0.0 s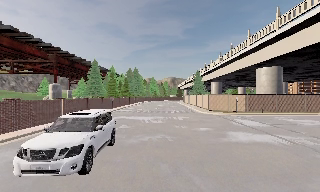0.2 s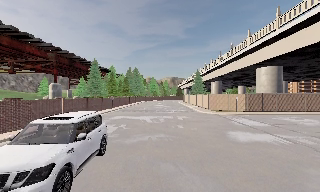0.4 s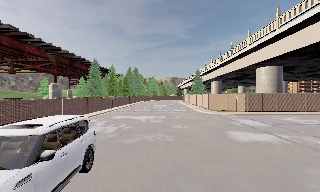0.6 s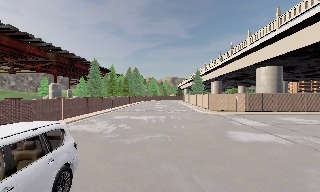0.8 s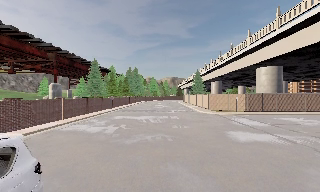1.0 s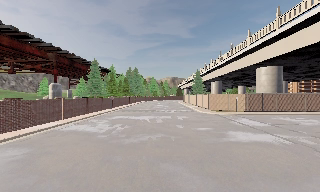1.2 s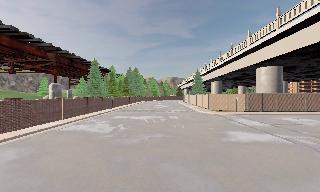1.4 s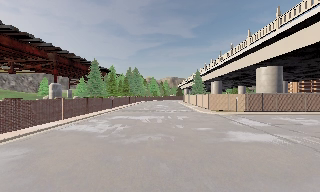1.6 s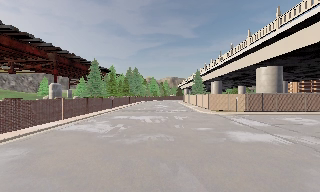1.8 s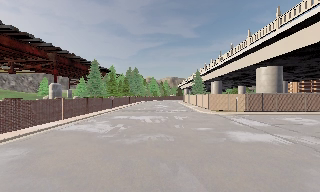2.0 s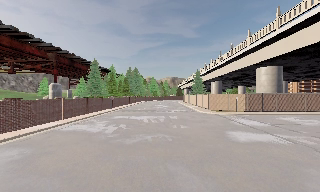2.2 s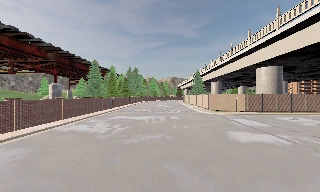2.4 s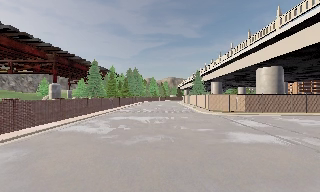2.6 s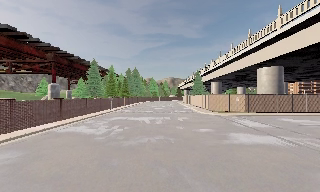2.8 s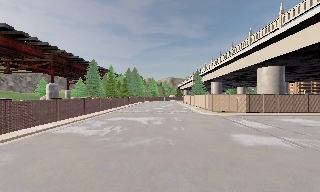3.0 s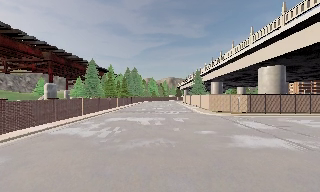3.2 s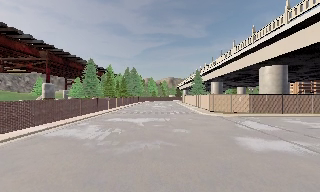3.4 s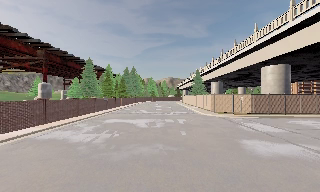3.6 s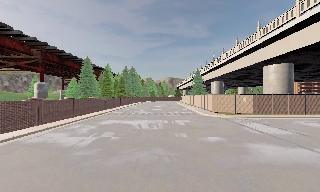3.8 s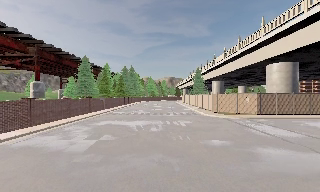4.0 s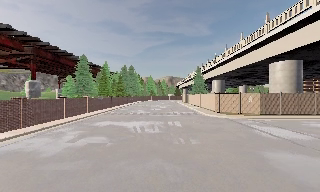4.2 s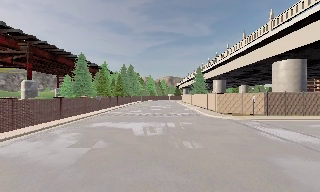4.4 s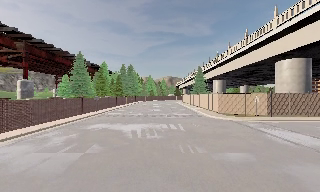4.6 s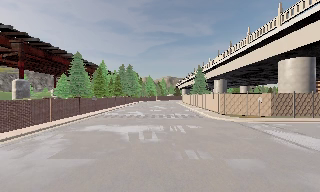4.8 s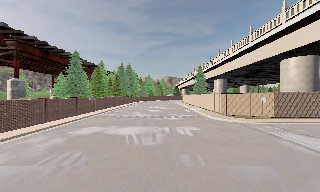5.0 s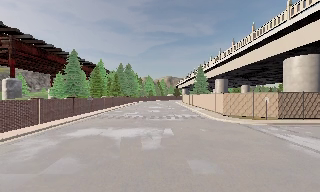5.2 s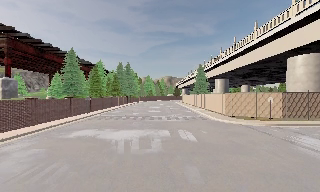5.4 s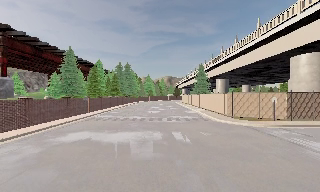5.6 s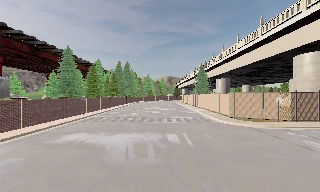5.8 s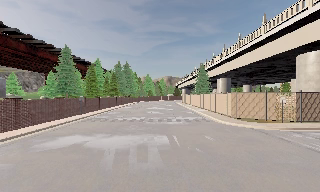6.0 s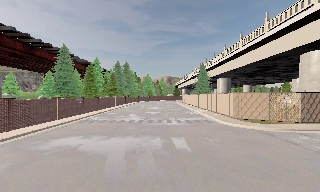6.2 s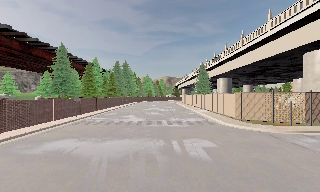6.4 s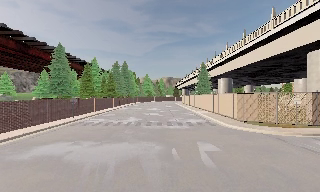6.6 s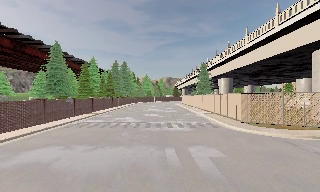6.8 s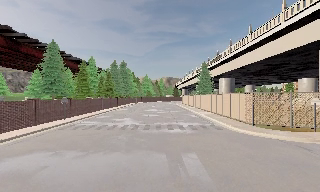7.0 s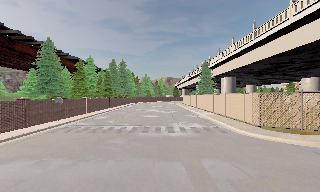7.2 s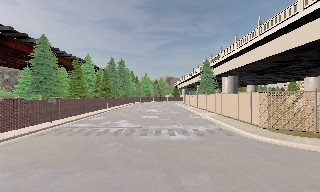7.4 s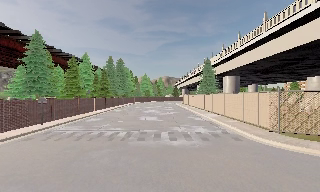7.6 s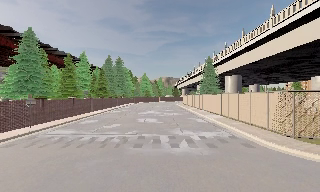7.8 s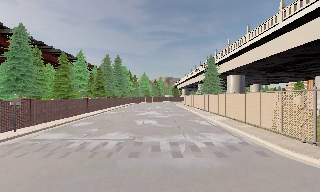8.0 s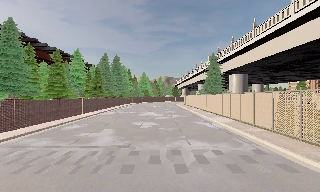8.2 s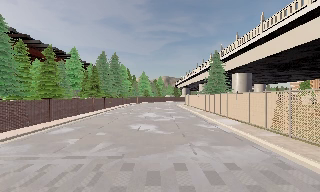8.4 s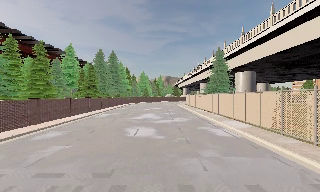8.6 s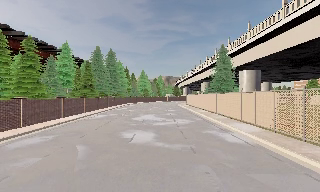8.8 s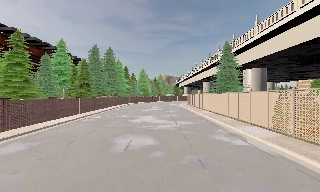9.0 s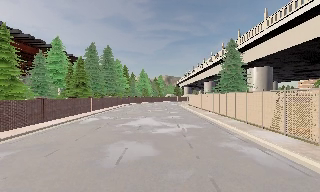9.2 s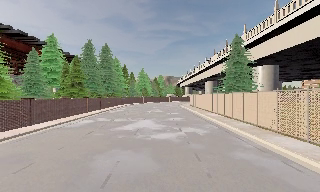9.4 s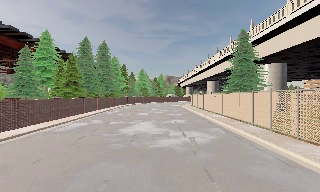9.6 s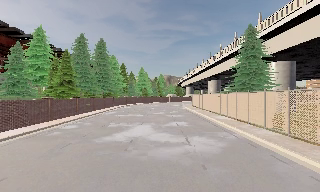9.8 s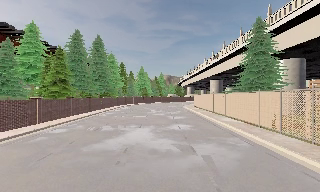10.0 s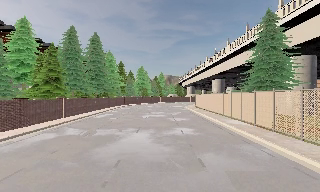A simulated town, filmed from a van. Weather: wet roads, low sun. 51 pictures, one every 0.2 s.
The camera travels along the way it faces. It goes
forward.
0.0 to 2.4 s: The camera shifts only a little, or ends up much as it began.
2.4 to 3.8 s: The camera travels forward, about 4 m, so what stands in front looms larger. It gains speed.
3.8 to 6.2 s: The camera travels forward, about 8 m, so what stands in front looms larger.
6.2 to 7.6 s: The camera travels forward, about 7 m, so what stands in front looms larger. It gains speed.
7.6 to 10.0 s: The camera travels forward, about 19 m, so what stands in front looms larger.
The film runs forward here.
